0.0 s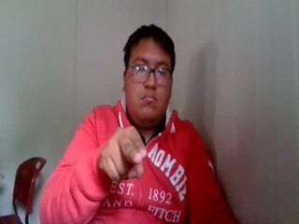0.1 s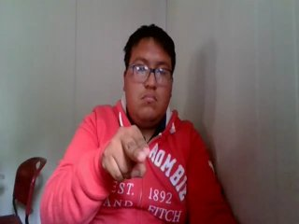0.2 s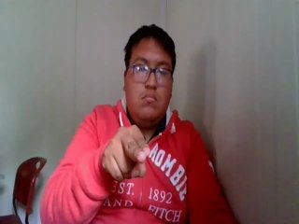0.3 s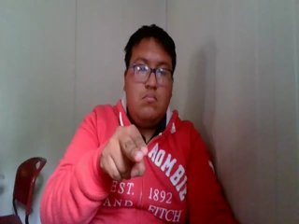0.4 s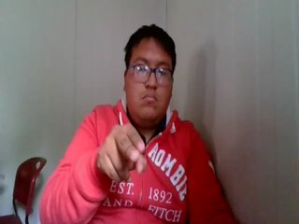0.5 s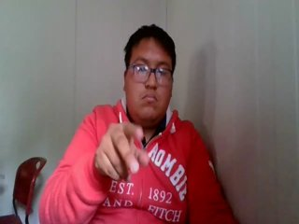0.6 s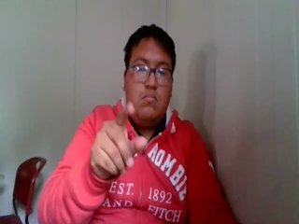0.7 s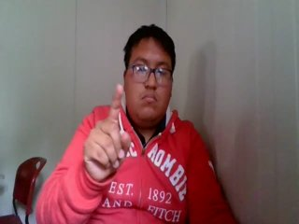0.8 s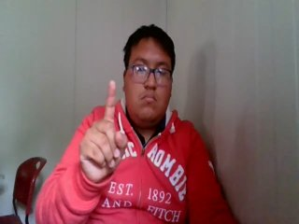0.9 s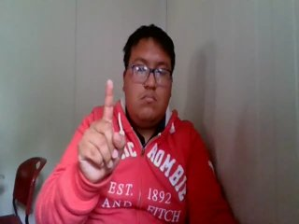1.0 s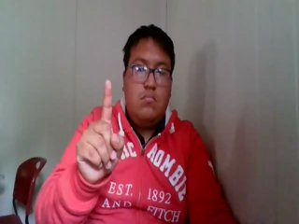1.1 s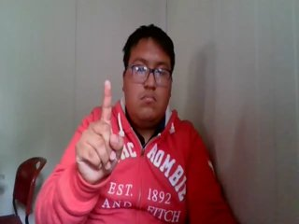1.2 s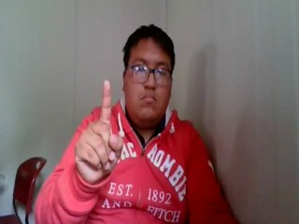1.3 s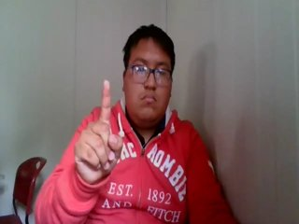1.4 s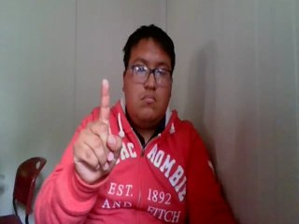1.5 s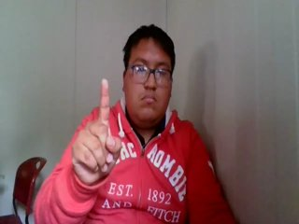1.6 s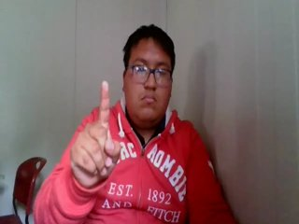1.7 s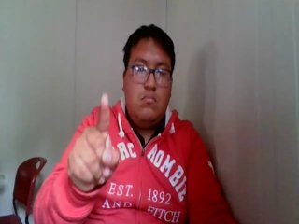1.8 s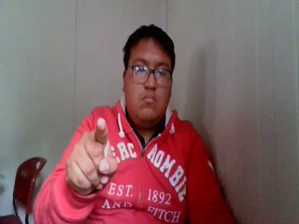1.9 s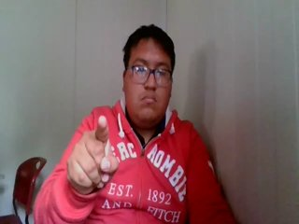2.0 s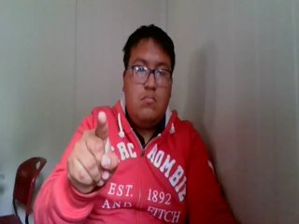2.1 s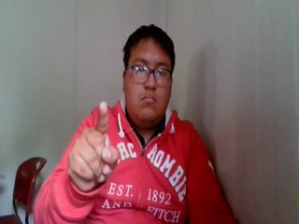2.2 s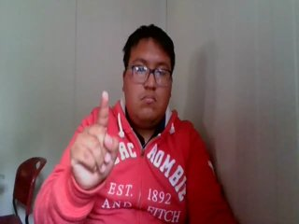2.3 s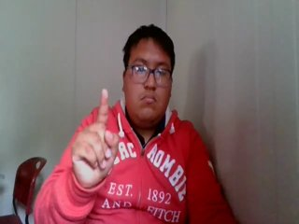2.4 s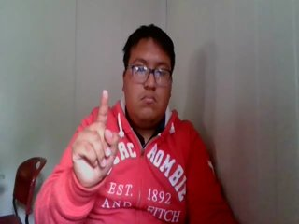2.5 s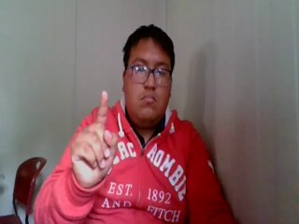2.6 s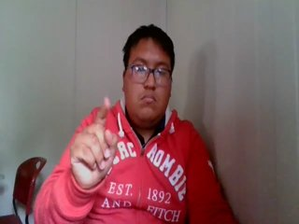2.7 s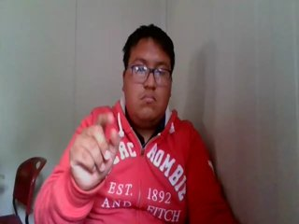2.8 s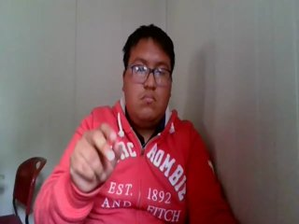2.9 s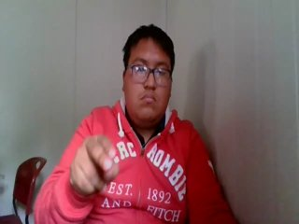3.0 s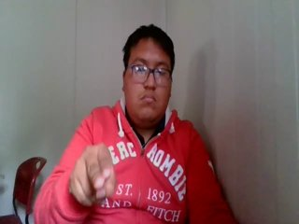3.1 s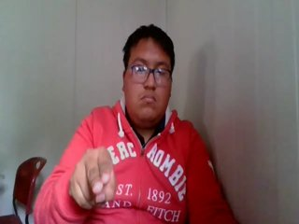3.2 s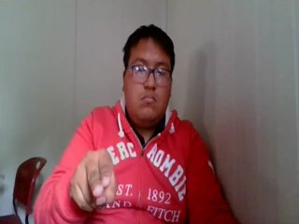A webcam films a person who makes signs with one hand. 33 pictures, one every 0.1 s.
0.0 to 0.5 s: Pointing with two fingers.
0.6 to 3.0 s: Click with one finger.
